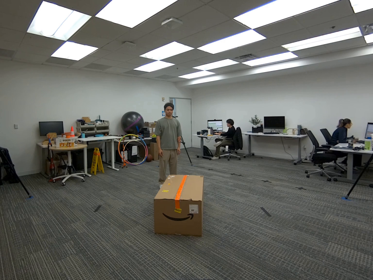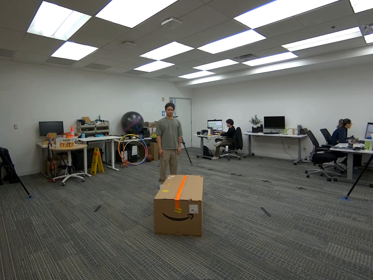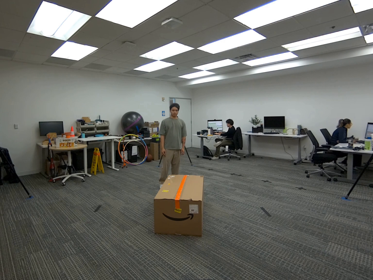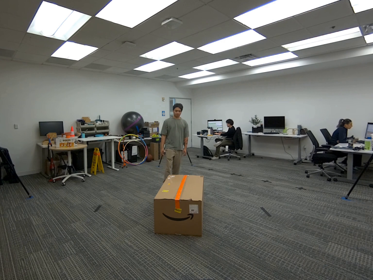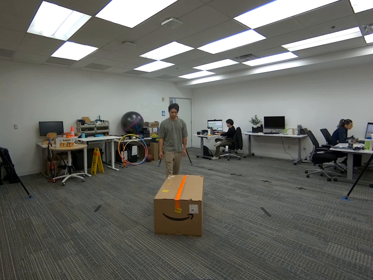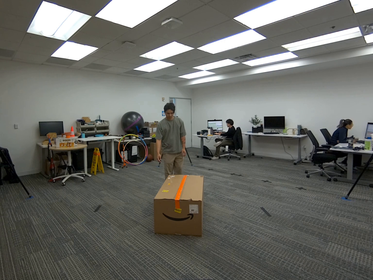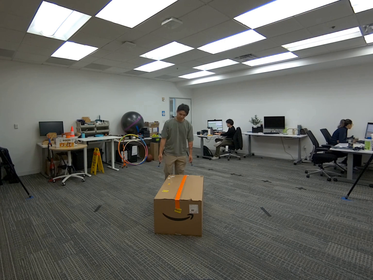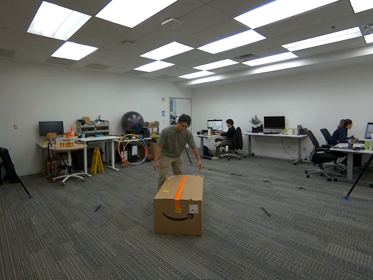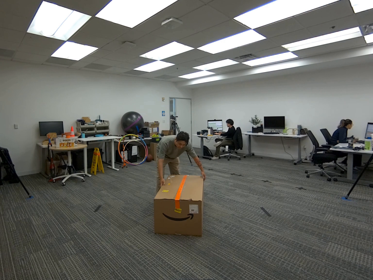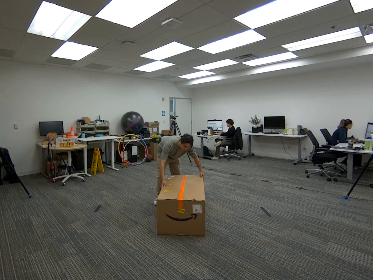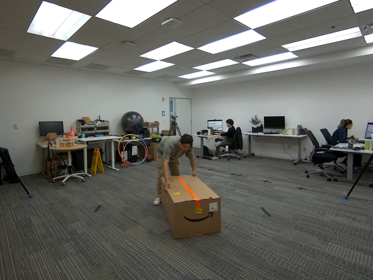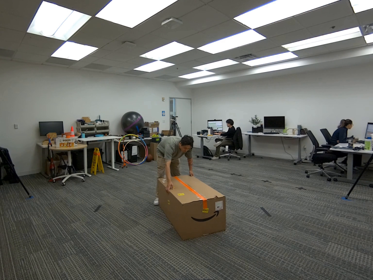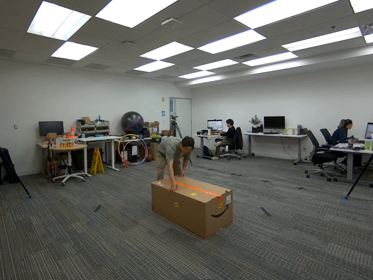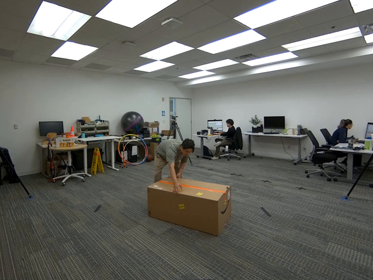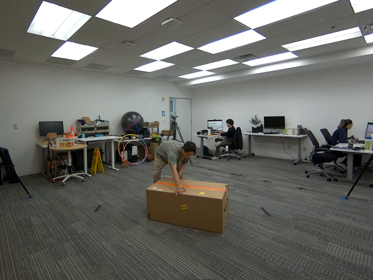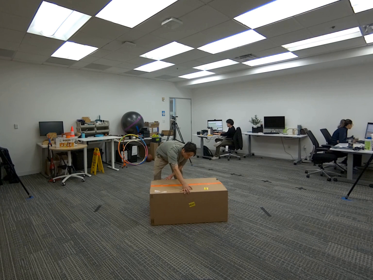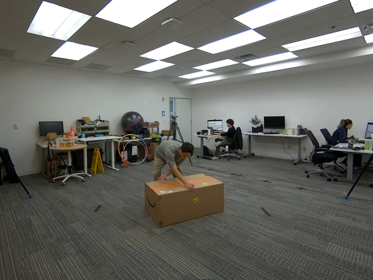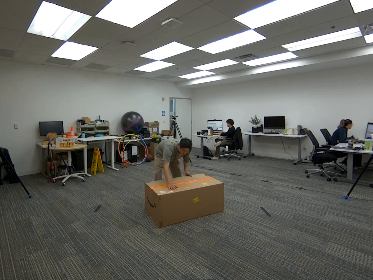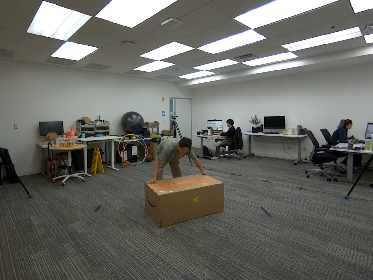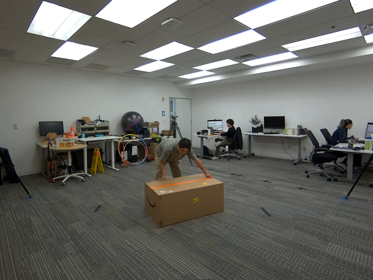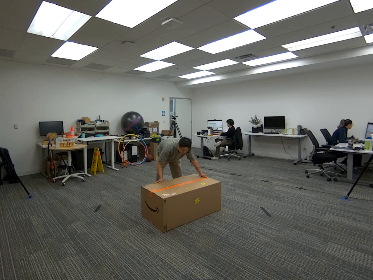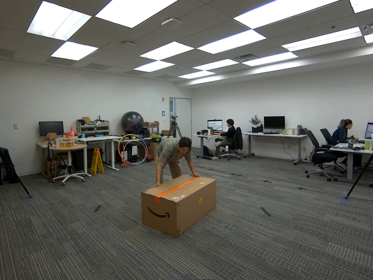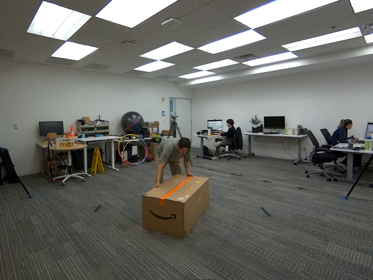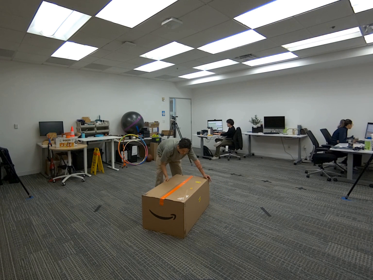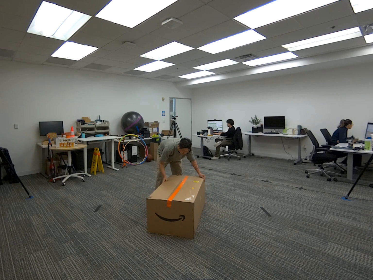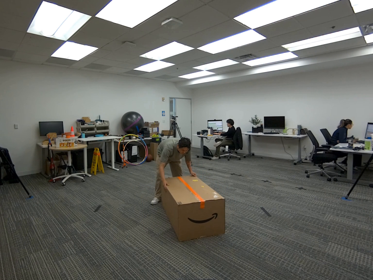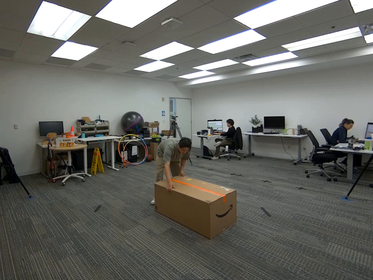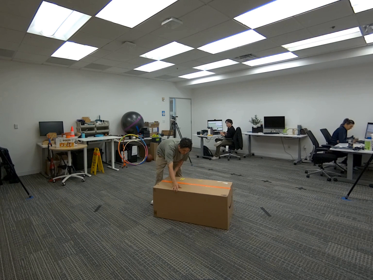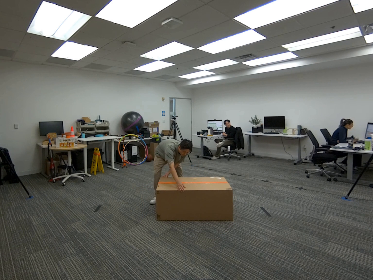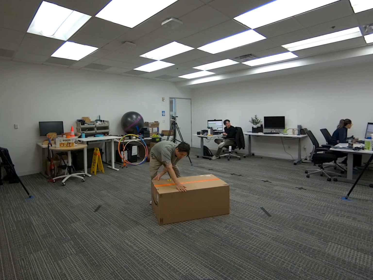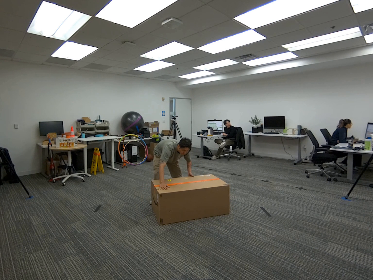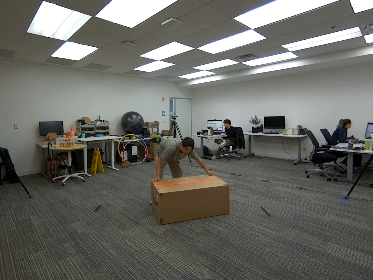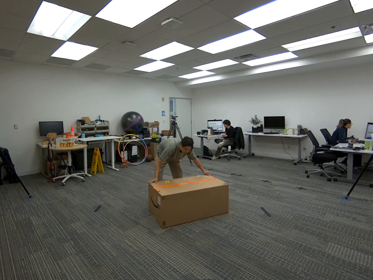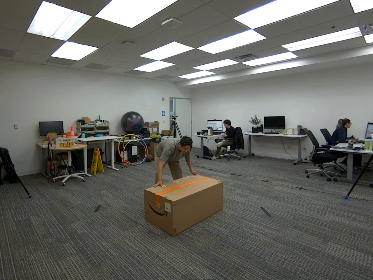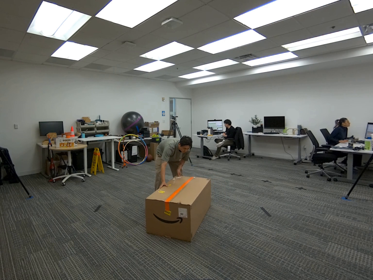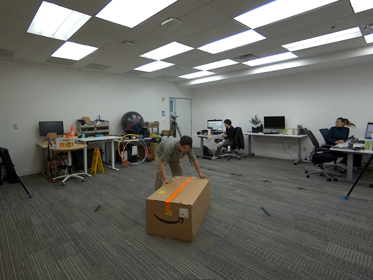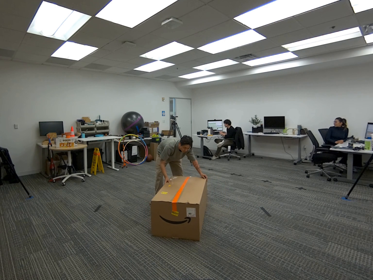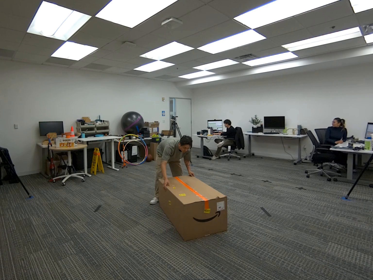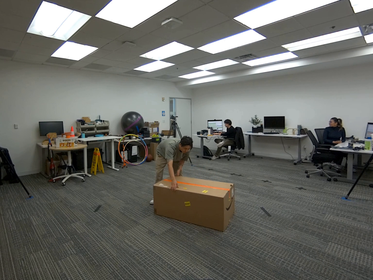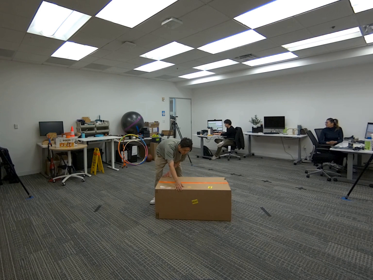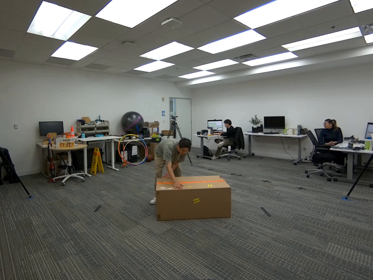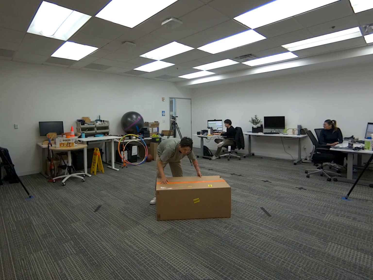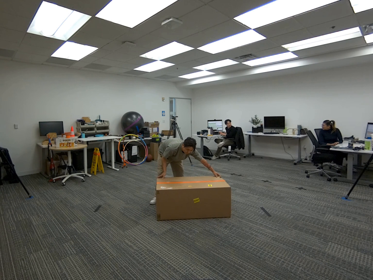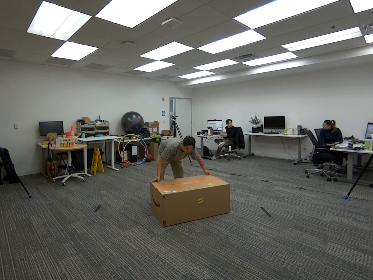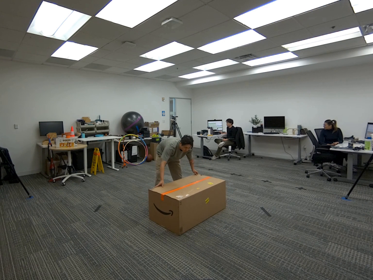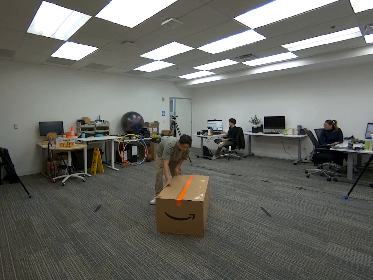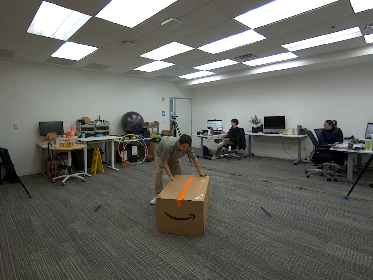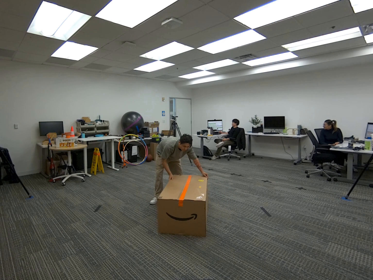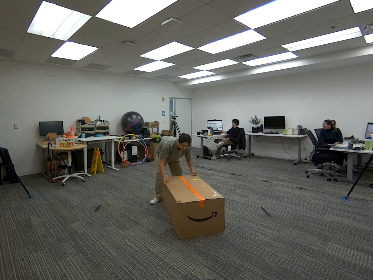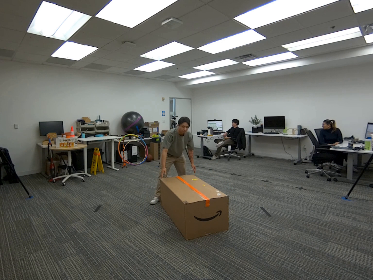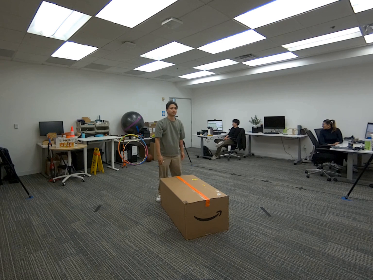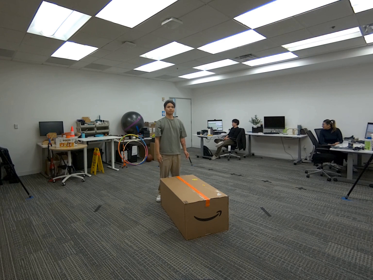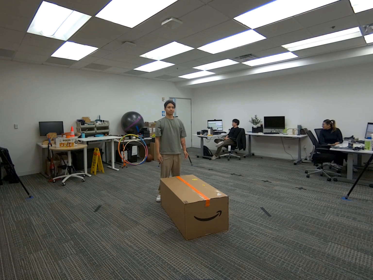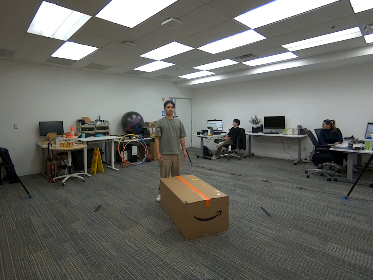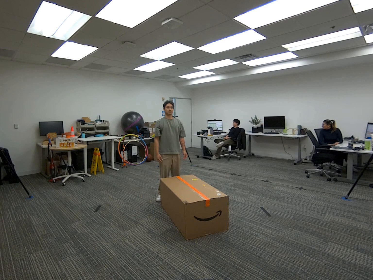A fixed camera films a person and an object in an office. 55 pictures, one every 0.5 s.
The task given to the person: Walk to the giant cardboard box and place both hands on it. Keeping the box on the ground, rotate it in place without lifting it. Continue rotating the box until you are finished.
